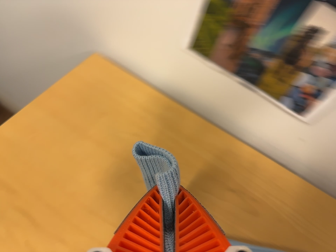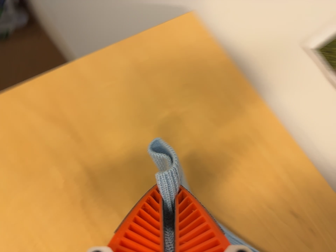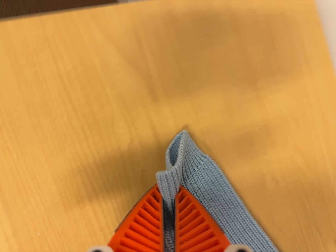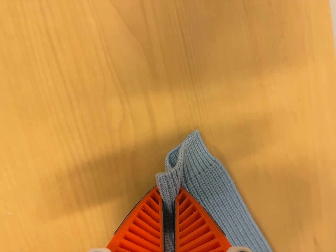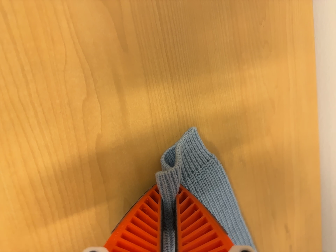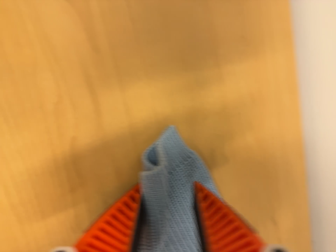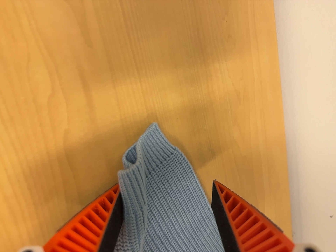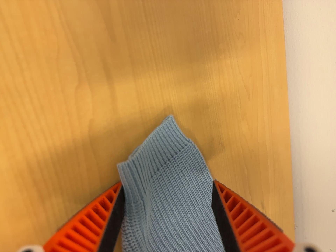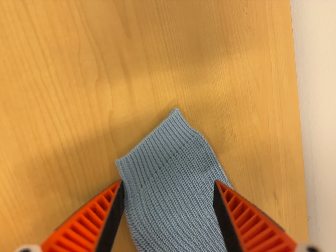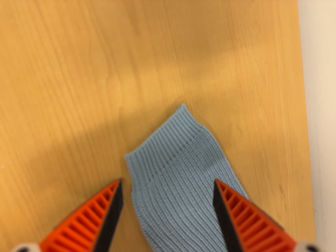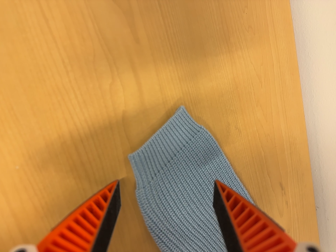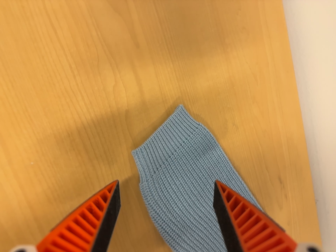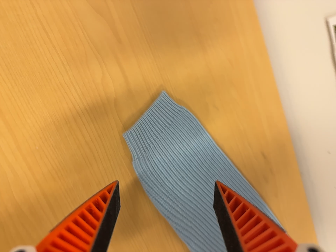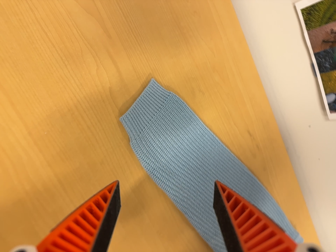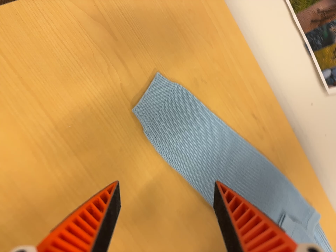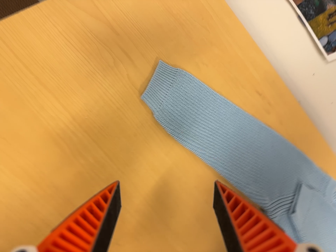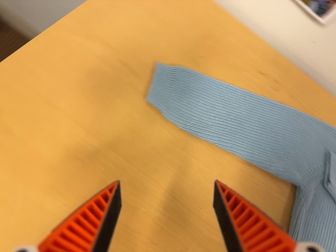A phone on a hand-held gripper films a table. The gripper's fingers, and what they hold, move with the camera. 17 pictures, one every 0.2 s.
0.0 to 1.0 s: The camera pans to its right by about 10 degrees. It travels to its left and forward, about 24 cm. Its aim tips toward the bottom of its view by about 25 degrees, and the scene shifts upward. It rolls about its line of sight by about 45 degrees, and the scene rotates clockwise.
1.0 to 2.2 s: The camera travels backward, about 7 cm, so what stands in front gets smaller.
2.2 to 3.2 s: The camera travels toward the bottom of its view and backward, about 20 cm, so close, fixed things drift upward. It rolls about its line of sight by about 35 degrees, and the scene rotates counterclockwise.
The film runs backward here.
